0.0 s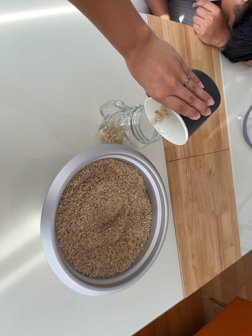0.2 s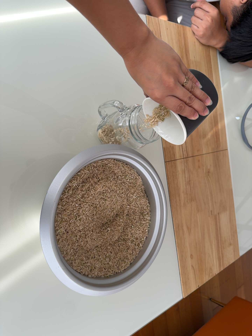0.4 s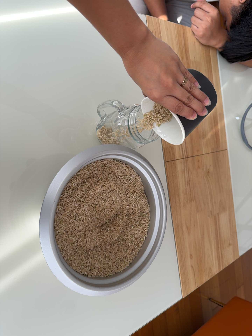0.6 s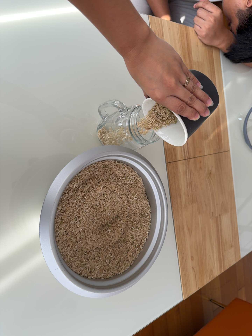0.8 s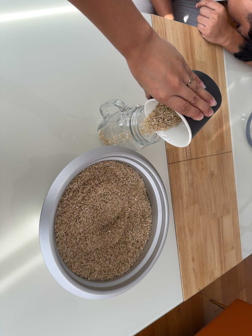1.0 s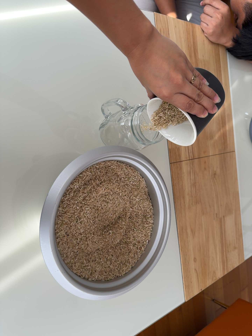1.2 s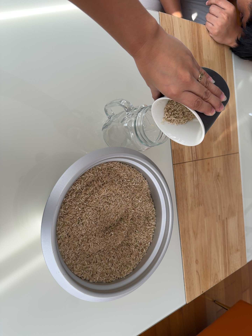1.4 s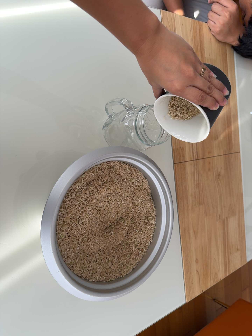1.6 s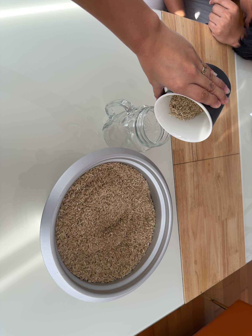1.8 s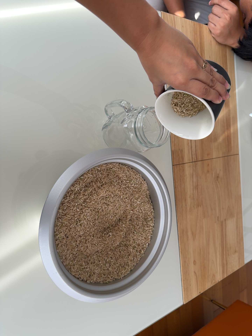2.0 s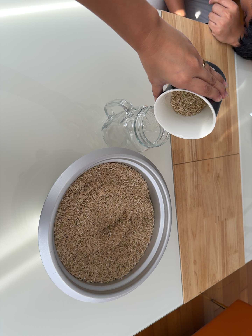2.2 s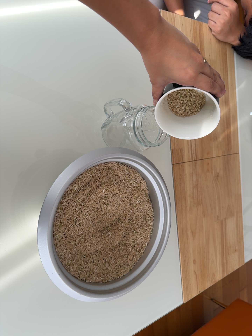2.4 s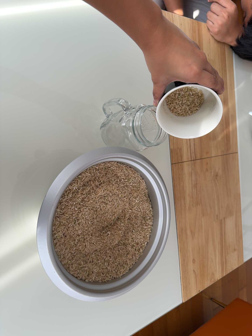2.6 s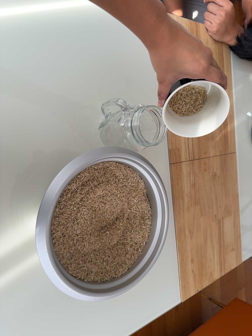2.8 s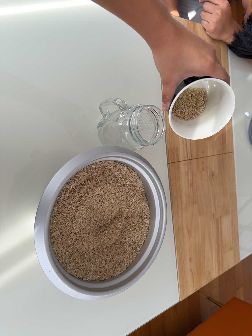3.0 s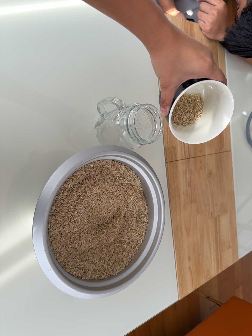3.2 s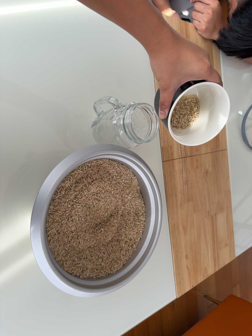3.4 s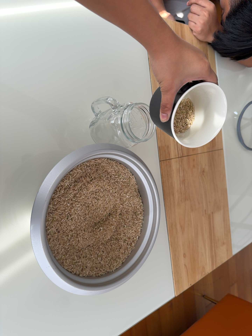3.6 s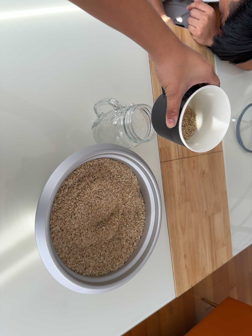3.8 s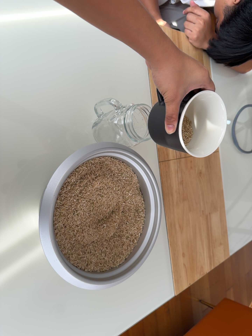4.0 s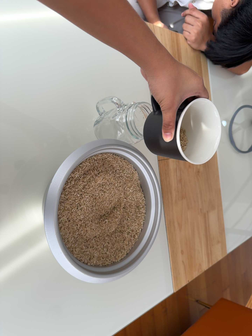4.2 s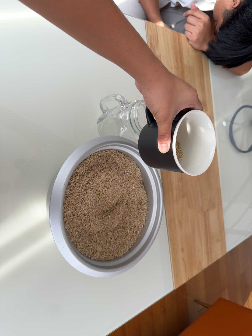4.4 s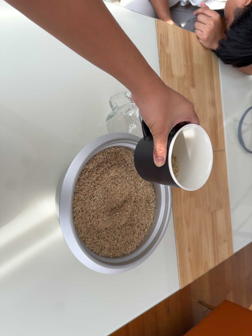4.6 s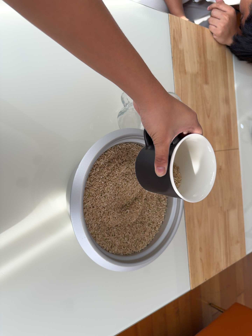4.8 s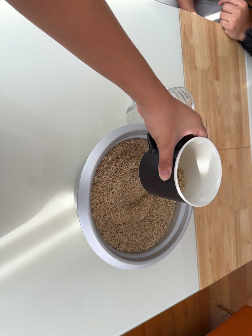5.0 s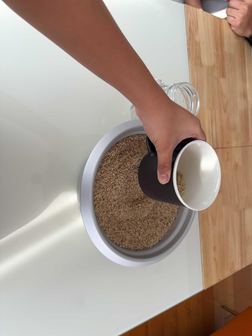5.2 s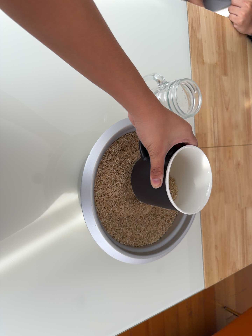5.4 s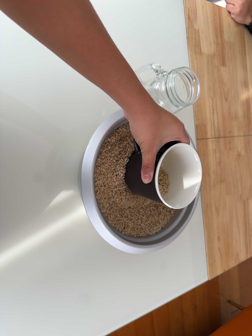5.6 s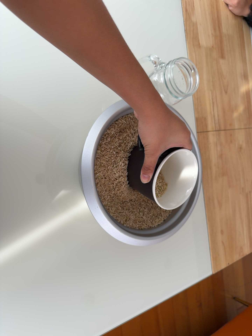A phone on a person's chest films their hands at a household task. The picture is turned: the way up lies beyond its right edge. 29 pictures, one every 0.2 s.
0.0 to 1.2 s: The camera shifts only a little, or ends up much as it began.
1.2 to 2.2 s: The camera keeps its place and its aim.
2.2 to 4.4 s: The camera travels toward the bottom of its view and backward, about 8 cm.
4.4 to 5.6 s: The camera travels toward the bottom of its view, about 6 cm, so close, fixed things drift upward.
The film runs backward here.
